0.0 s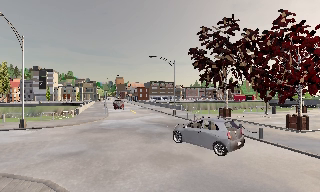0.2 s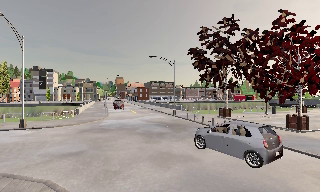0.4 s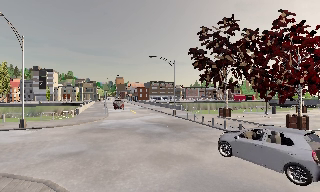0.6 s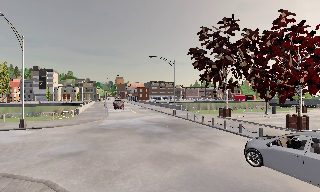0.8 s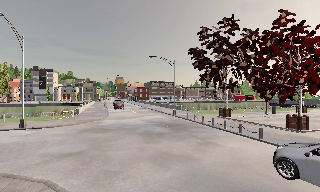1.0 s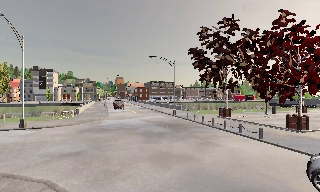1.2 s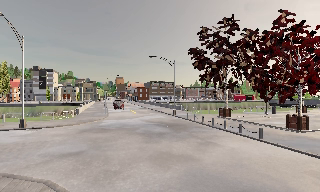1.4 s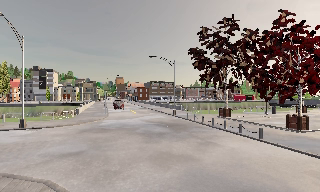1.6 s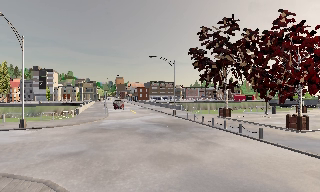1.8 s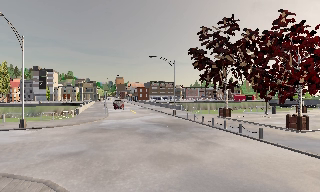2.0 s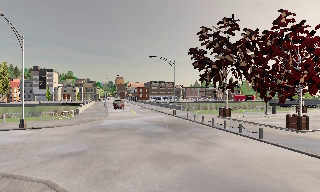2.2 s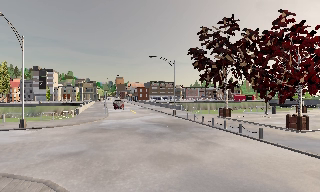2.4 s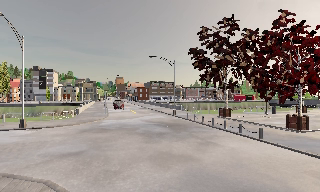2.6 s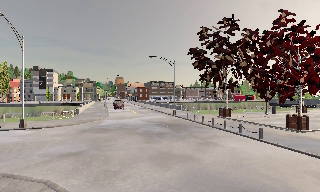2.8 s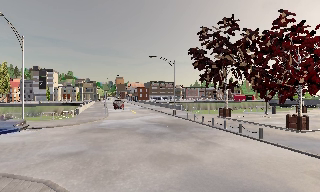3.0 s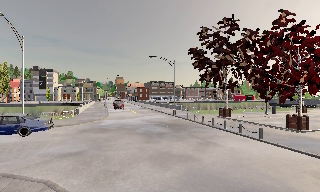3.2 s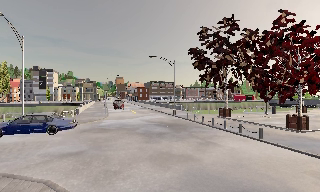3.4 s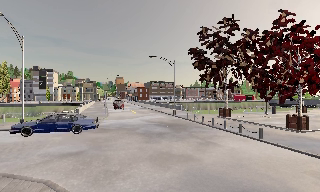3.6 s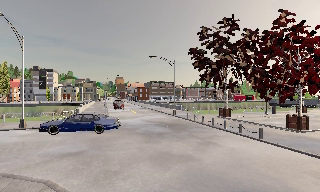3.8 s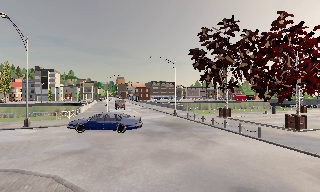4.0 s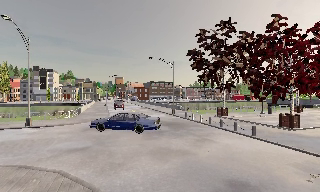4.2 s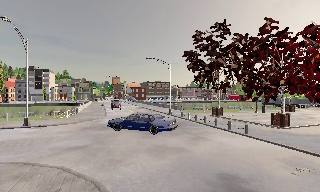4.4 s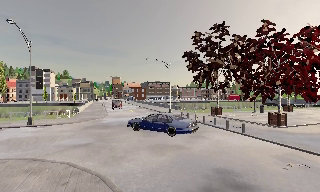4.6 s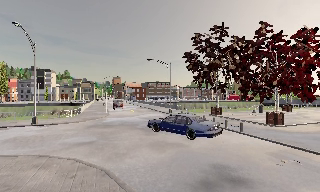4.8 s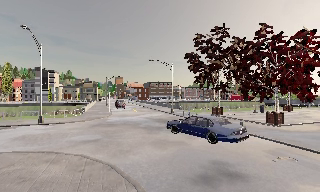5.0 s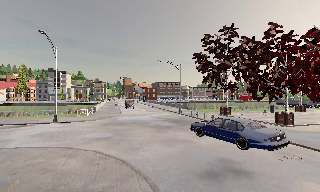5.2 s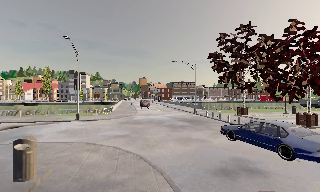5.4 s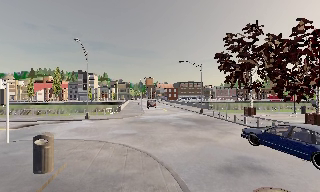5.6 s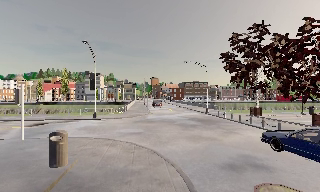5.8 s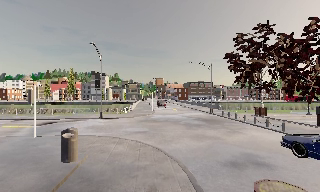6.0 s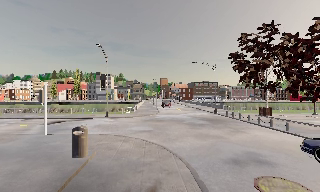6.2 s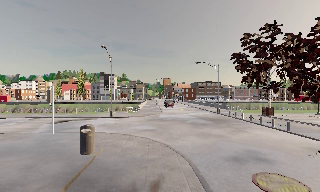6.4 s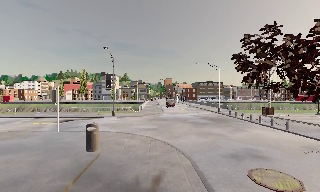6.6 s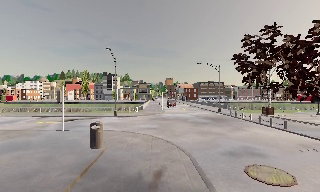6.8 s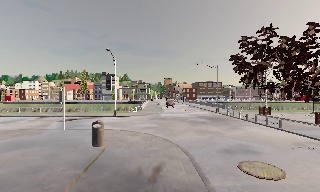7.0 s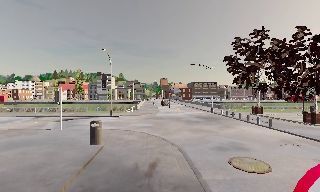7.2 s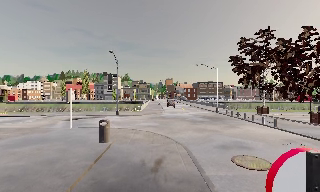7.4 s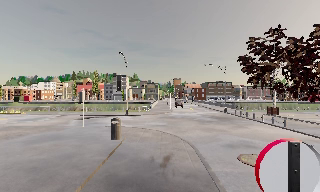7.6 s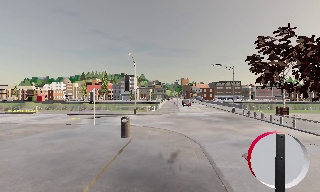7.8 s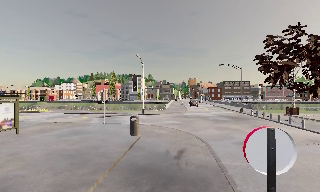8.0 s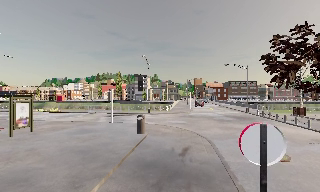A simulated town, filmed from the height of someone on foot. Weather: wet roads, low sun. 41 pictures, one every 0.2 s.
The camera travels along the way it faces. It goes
backward.
0.0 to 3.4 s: The camera keeps its place and its aim.
3.4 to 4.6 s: The camera travels backward, about 2 m, so what stands in front gets smaller. It gains speed.
4.6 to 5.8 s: The scene slides to the right, as the camera pans about 15 degrees to its left. It travels backward, about 2 m, so what stands in front gets smaller.
5.8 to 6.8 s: The camera travels backward, about 1.5 m, so what stands in front gets smaller.
6.8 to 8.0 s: The camera swings to its left by about 10 degrees, and the scene slides to the right. It travels backward, about 2 m, so what stands in front gets smaller.
The film runs backward here.
